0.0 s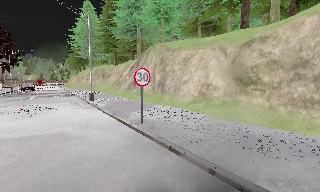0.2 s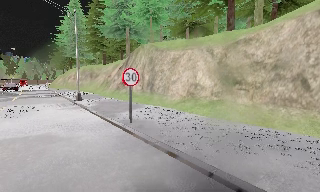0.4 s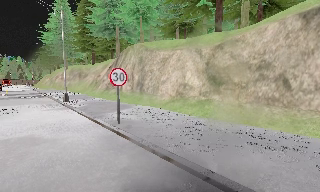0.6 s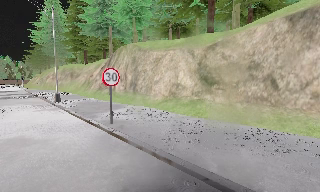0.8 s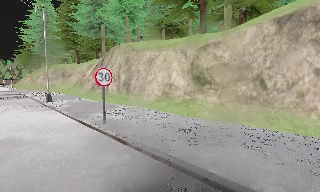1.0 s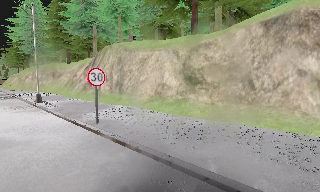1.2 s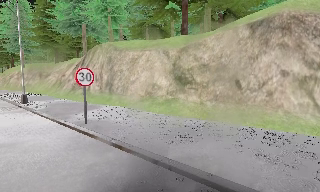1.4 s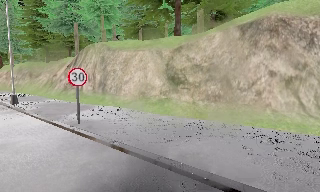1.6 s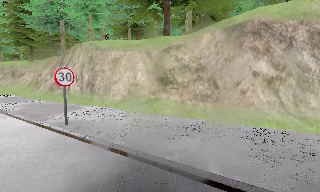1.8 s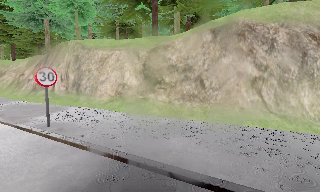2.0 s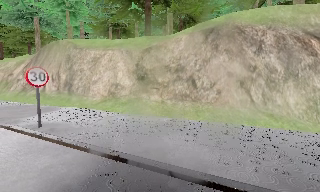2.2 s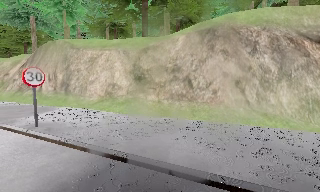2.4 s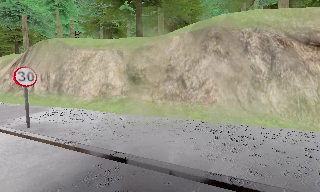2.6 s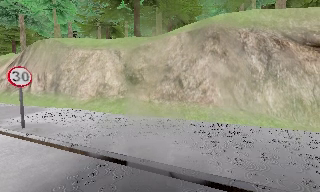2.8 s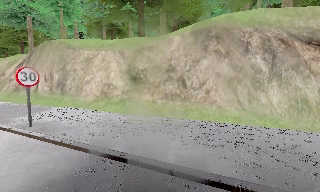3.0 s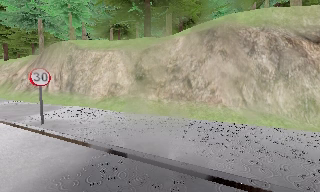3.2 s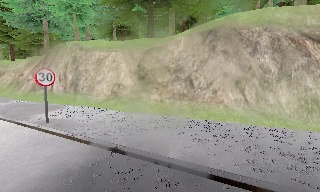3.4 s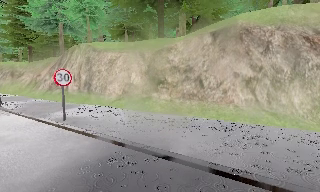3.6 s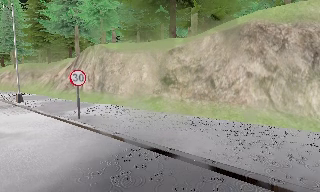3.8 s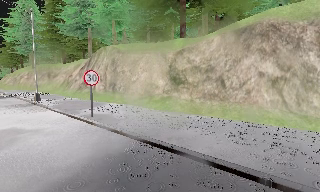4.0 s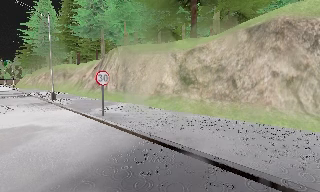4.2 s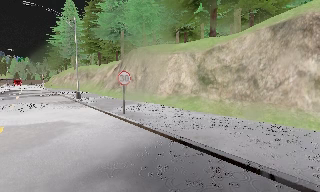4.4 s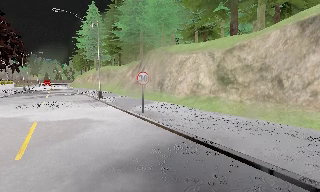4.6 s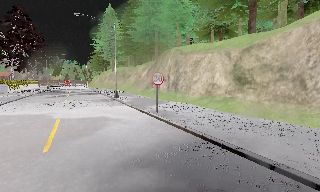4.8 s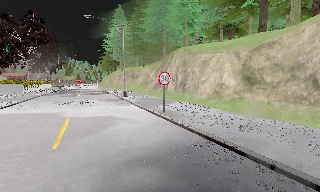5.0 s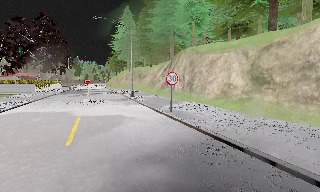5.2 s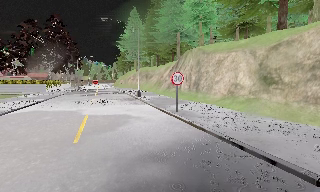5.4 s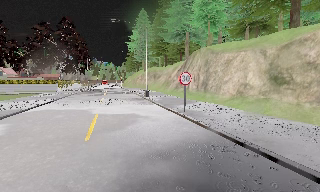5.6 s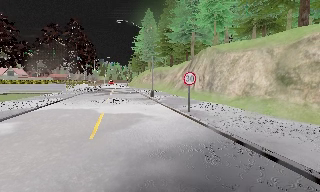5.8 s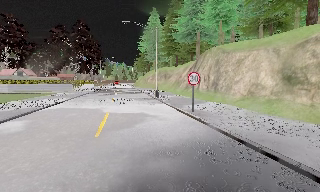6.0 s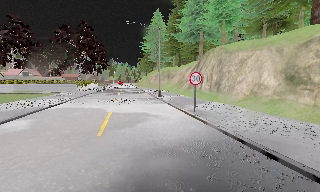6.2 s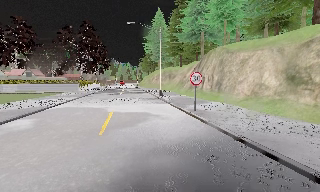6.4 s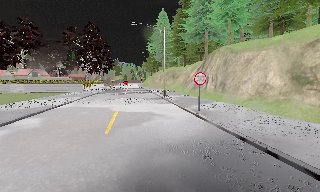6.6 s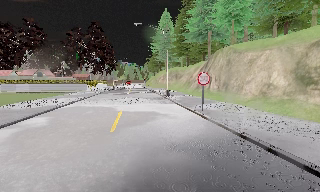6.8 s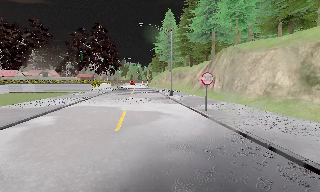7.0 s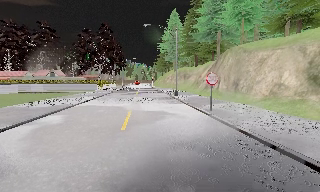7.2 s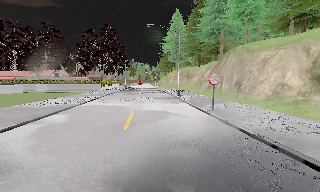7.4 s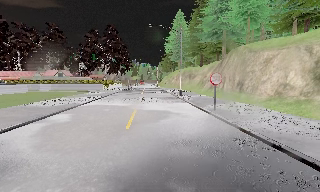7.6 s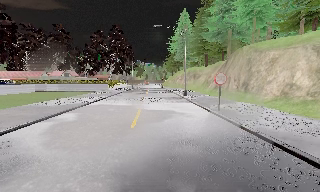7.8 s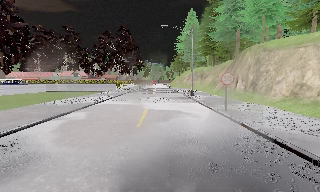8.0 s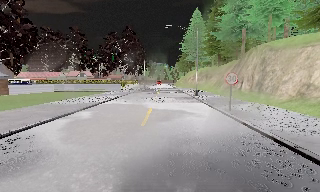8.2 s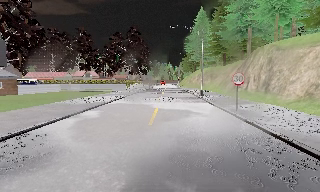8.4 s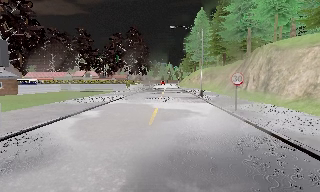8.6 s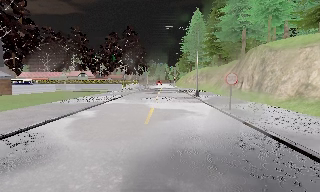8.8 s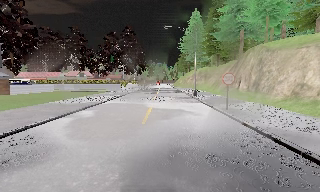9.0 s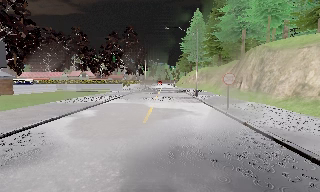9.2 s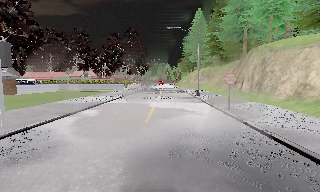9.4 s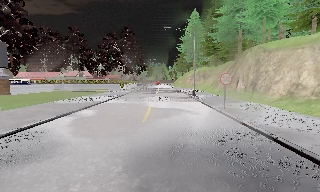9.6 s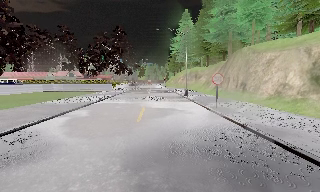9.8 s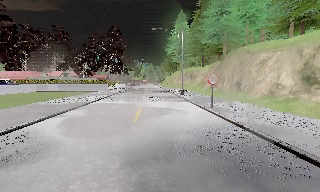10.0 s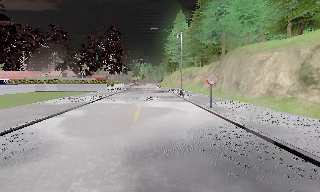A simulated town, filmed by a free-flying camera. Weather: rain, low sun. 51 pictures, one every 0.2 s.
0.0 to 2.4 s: The camera swings to its right by about 30 degrees, and the scene slides to the left. It travels backward and to its right, about 1 m.
2.4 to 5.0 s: The camera pans to its left, which is counterclockwise from overhead, by about 45 degrees. It travels backward, about 1.5 m.
5.0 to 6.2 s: The scene slides to the right, as the camera pans about 10 degrees to its left.
6.2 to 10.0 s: The camera travels backward, about 1.5 m, so what stands in front gets smaller.
The film runs backward here.
